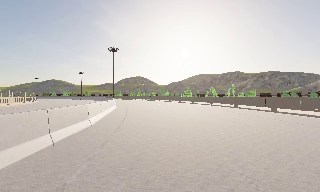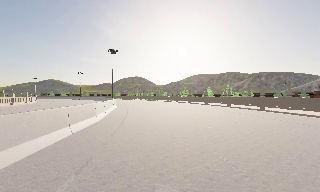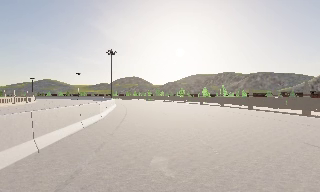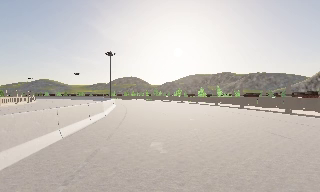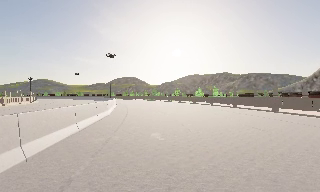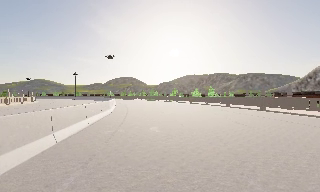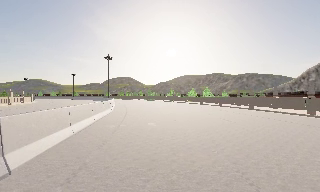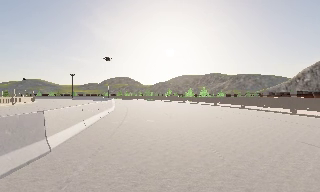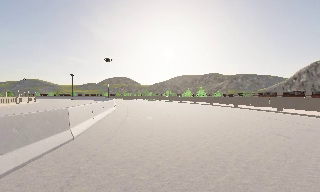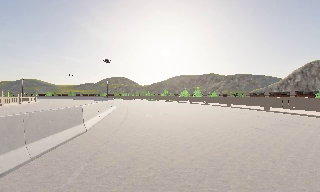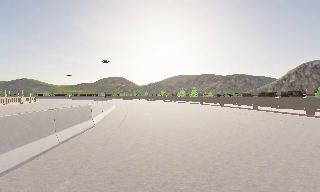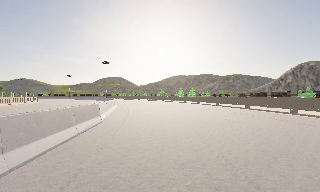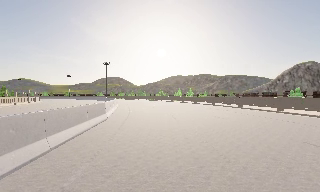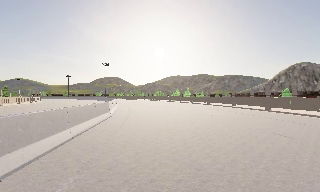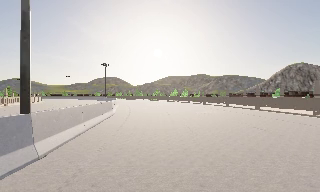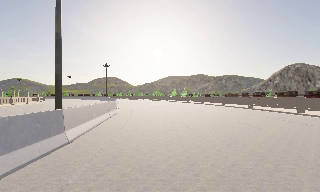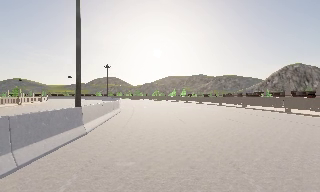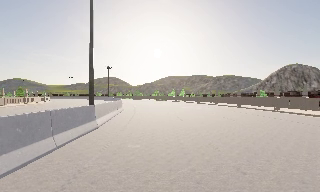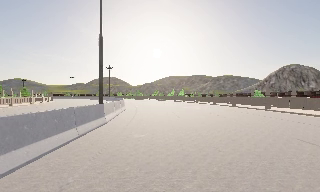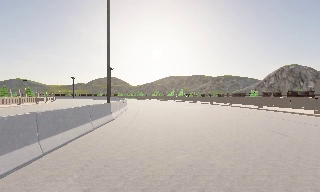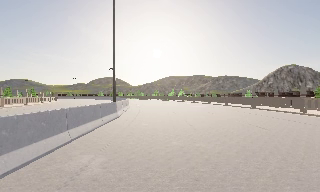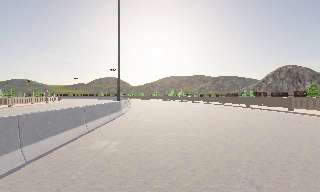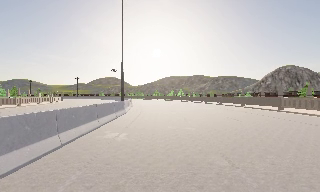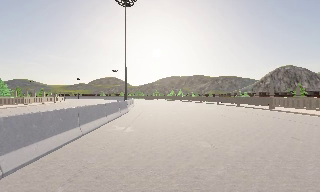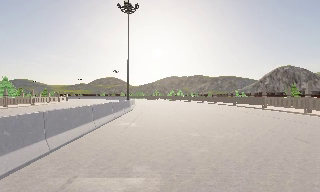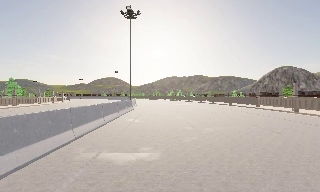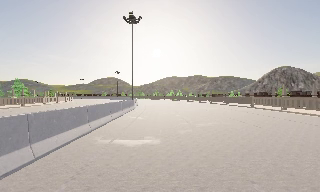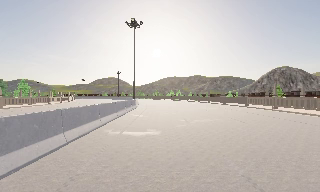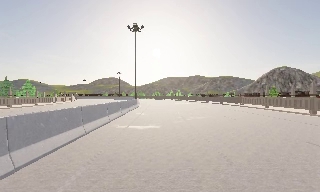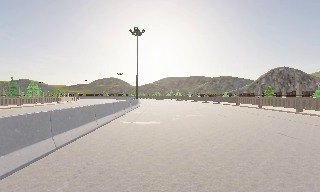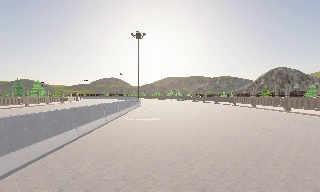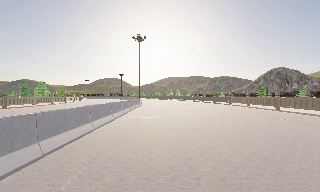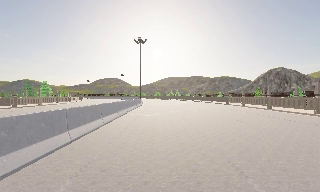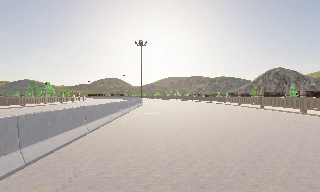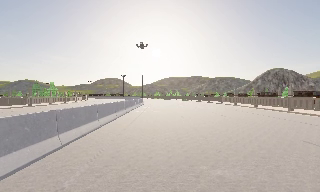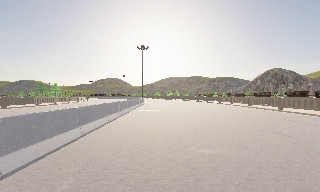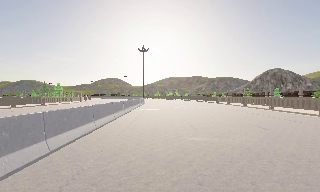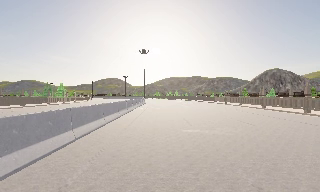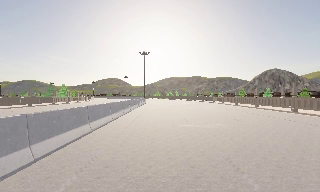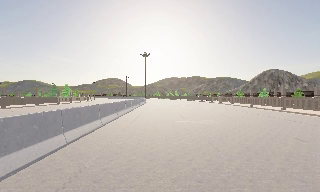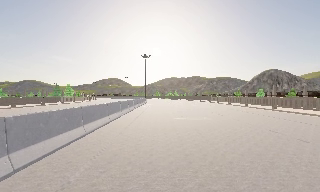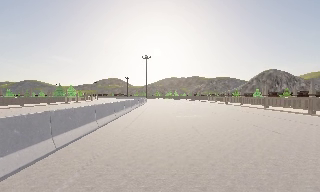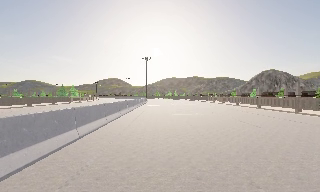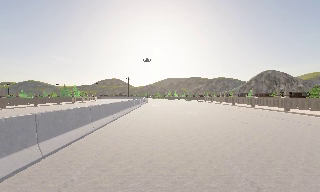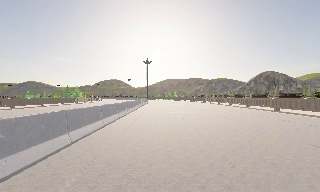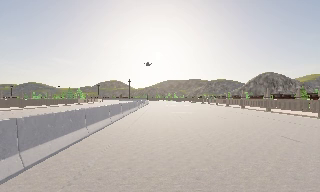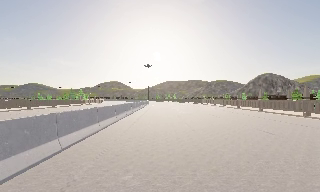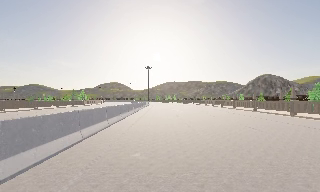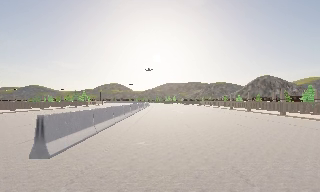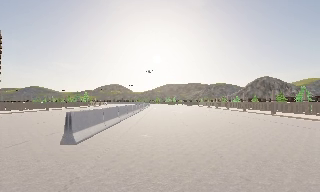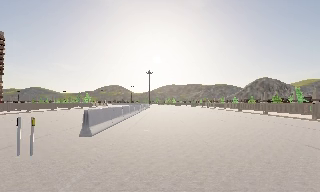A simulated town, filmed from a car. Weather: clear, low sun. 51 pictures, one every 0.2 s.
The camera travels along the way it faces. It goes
backward.
0.0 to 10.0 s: The camera swings to its right by about 10 degrees, and the scene slides to the left. It travels backward, about 70 m, so what stands in front gets smaller.
The film runs backward here.
